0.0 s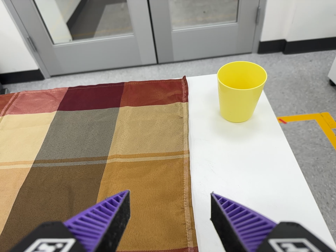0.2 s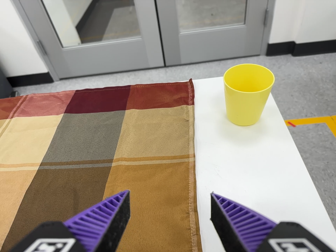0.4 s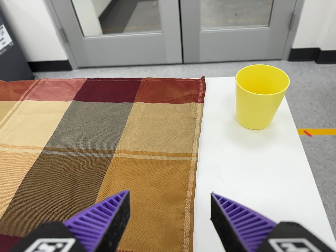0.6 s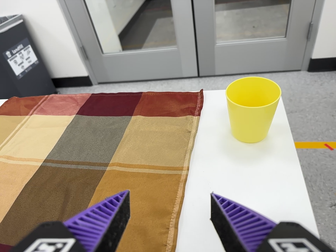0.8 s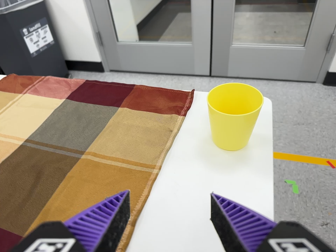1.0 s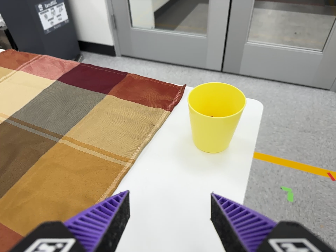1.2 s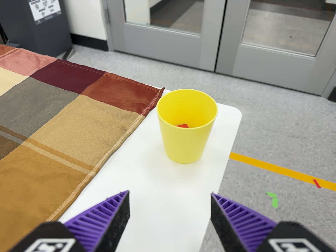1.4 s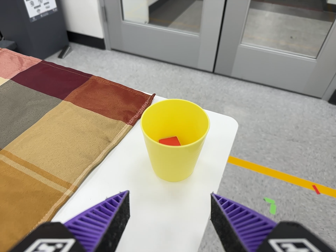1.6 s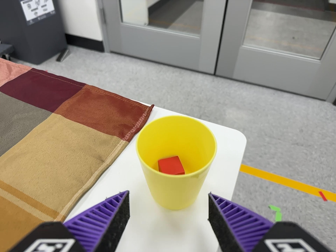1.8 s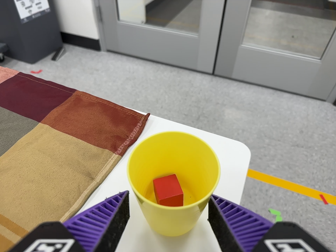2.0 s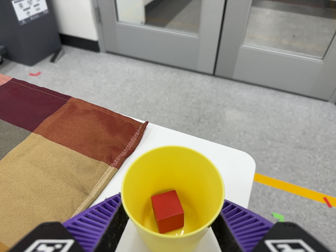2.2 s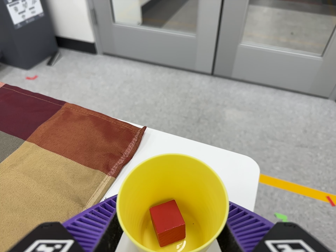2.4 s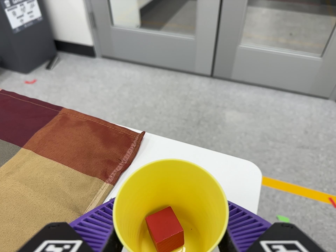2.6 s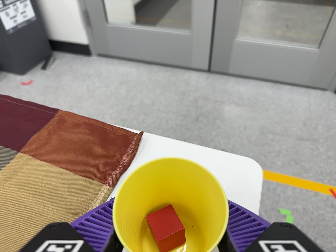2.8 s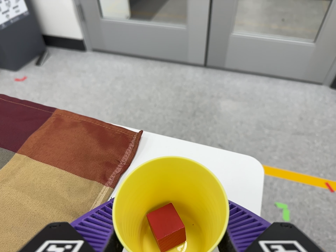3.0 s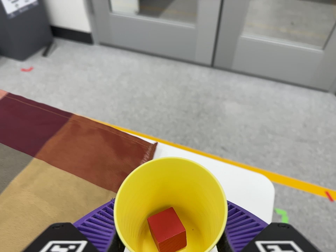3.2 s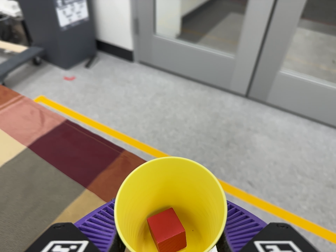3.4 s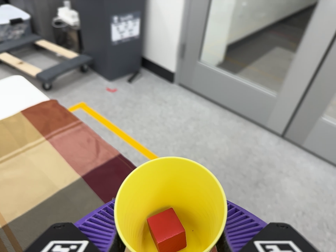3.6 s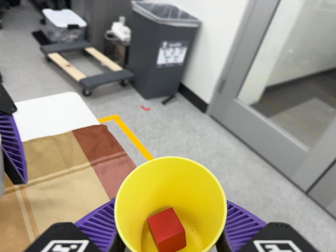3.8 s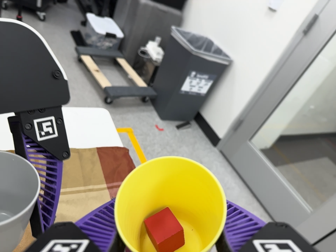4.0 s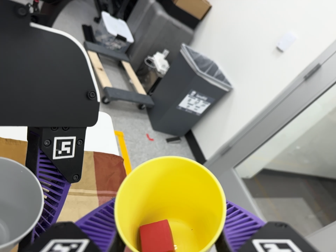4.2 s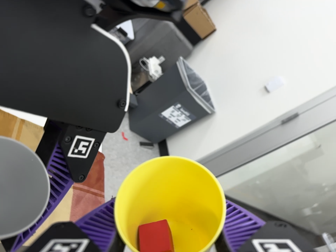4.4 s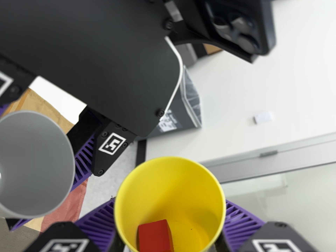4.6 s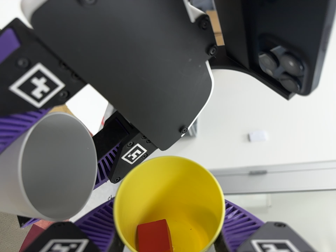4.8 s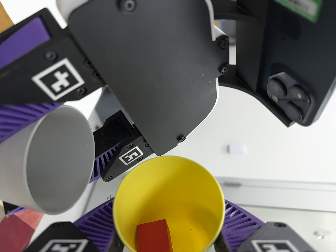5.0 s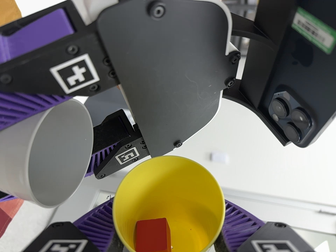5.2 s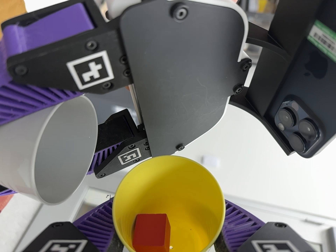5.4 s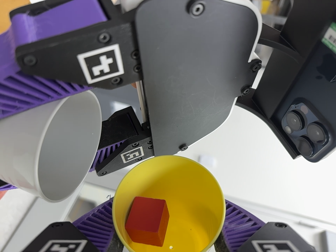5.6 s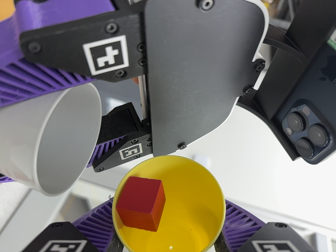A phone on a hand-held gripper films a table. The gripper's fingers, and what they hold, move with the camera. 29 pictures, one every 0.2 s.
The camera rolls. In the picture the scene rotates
clockwise.
0.0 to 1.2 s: The camera pans to its left by about 15 degrees. It travels to its right, about 20 cm. It rolls about its line of sight by about 20 degrees, and the scene rotates clockwise.
1.2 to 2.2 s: The camera travels forward and toward the top of its view, about 16 cm, so what stands in front looms larger.
2.2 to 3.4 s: The camera travels toward the top of its view and to its left, about 18 cm, so close, fixed things drift downward. It rolls about its line of sight by about 20 degrees, and the scene rotates clockwise.
3.4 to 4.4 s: The camera travels to its left and toward the top of its view, about 28 cm, so close, fixed things drift to the right. Its aim tips toward the top of its view by about 10 degrees, and the scene shifts downward. It rolls about its line of sight by about 70 degrees, and the scene rotates clockwise.
4.4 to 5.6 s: The camera pans to its right by about 15 degrees. It travels to its left, about 10 cm. It rolls about its line of sight by about 30 degrees, and the scene rotates clockwise.
The film runs forward here.
